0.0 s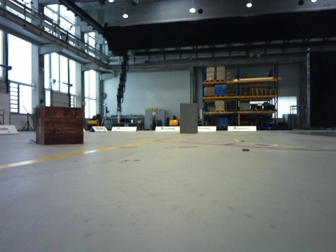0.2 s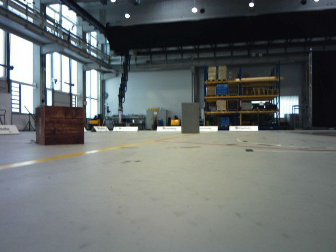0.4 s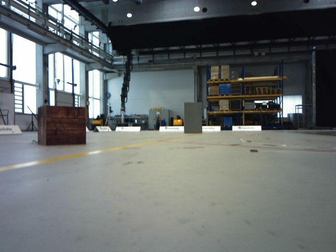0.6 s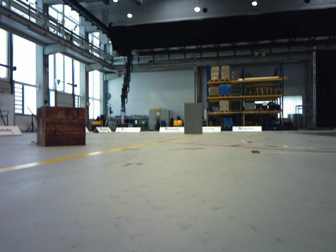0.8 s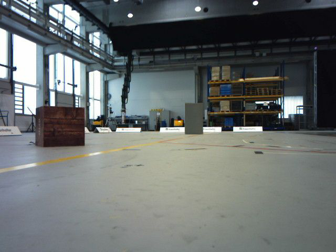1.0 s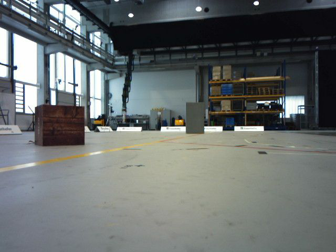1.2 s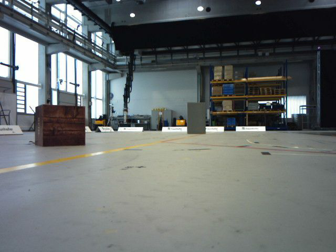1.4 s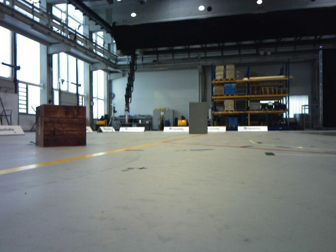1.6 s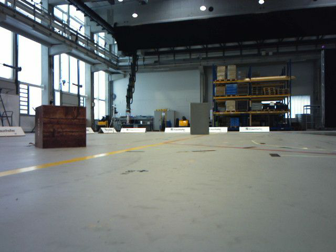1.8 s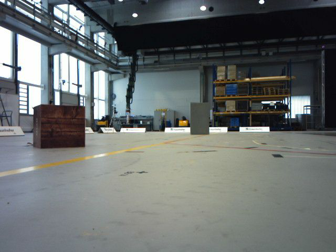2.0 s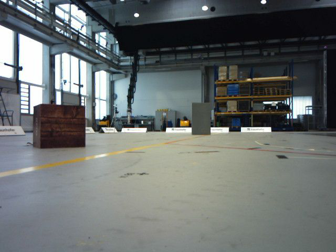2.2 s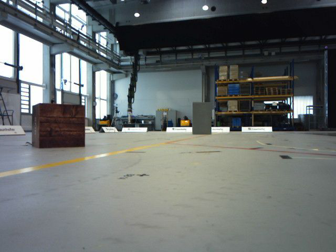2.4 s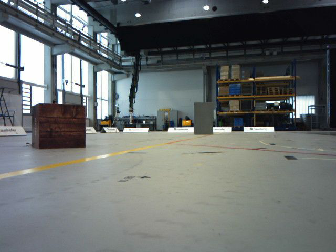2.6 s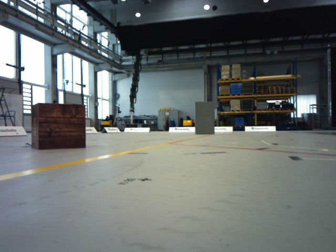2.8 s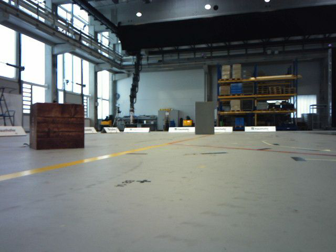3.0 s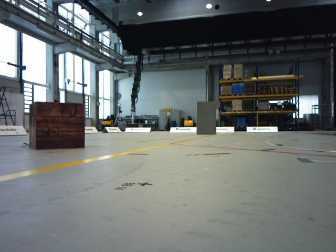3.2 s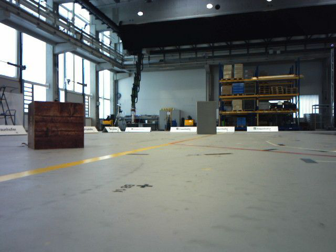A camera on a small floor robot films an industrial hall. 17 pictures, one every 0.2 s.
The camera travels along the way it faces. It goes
forward.
0.0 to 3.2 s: The camera travels forward, about 0.6 m, so what stands in front looms larger.
The film runs forward here.
